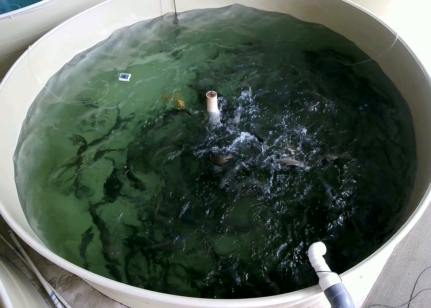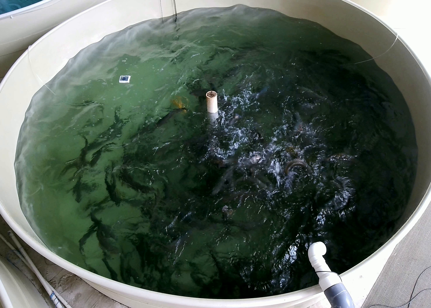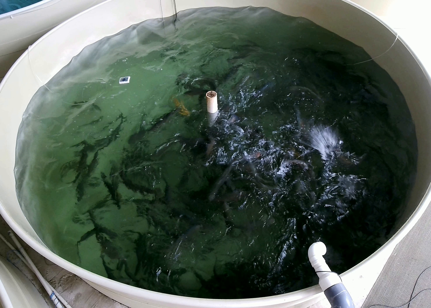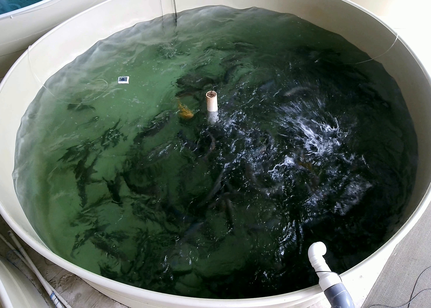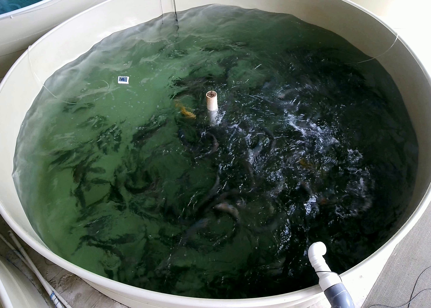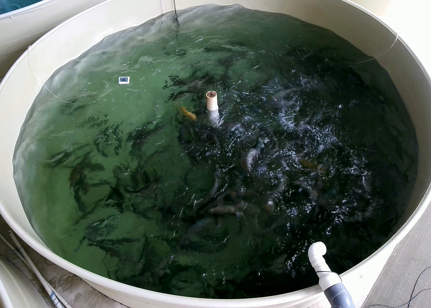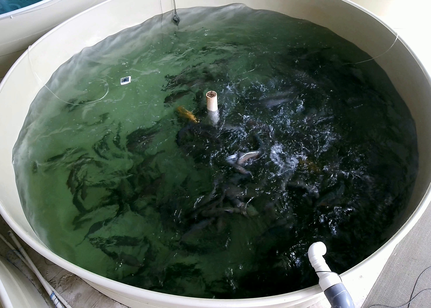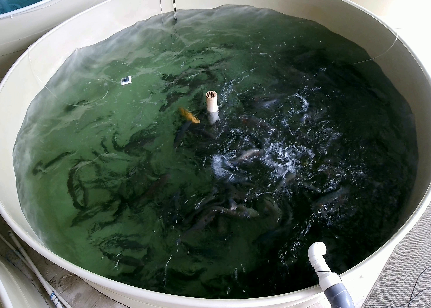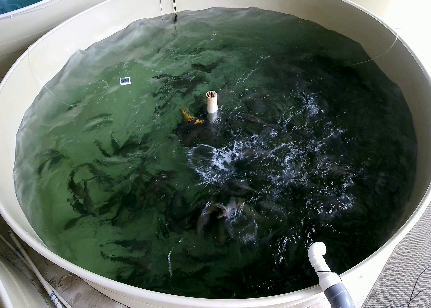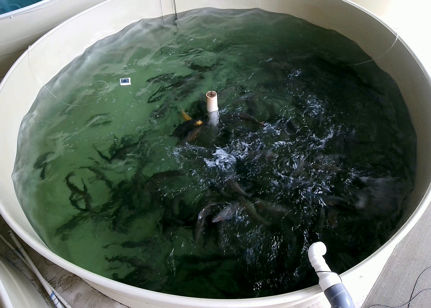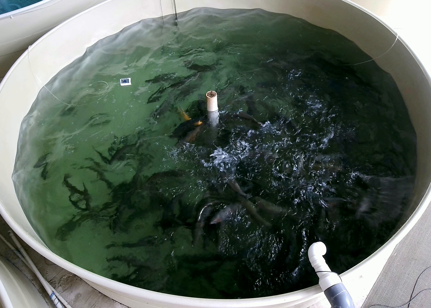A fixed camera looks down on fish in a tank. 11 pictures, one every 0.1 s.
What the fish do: Strong feeding.
